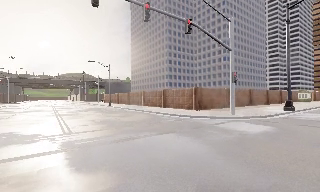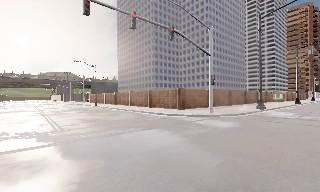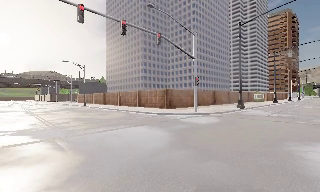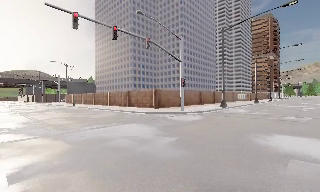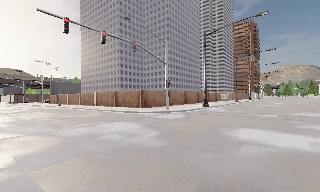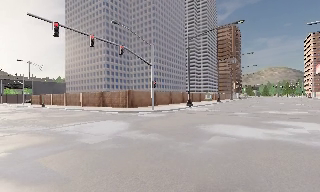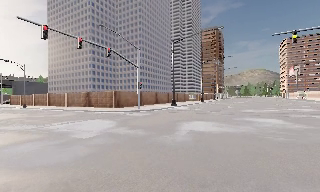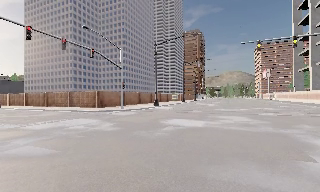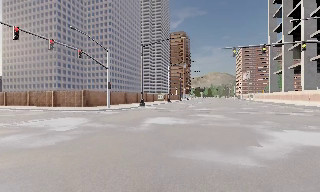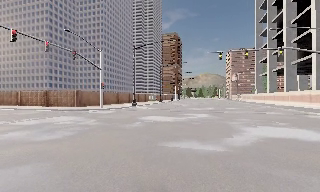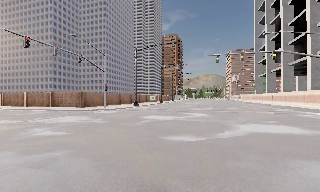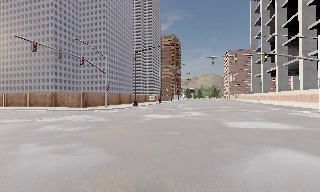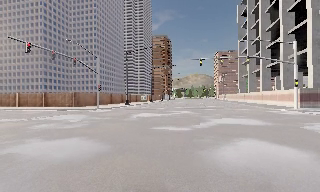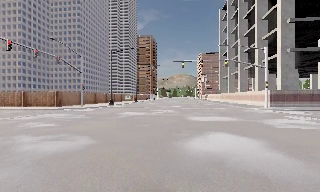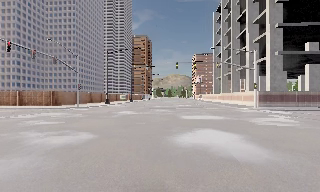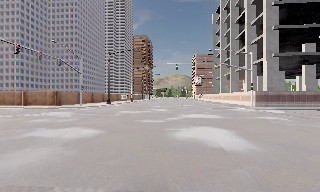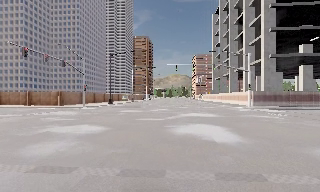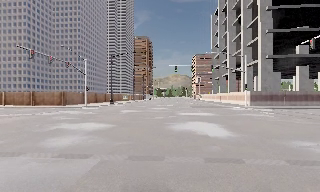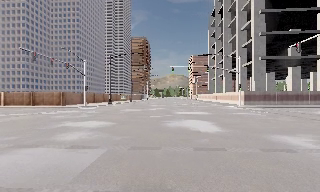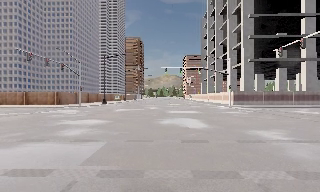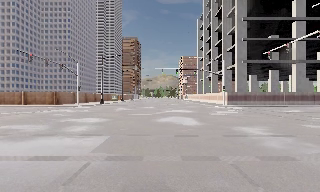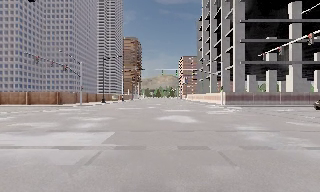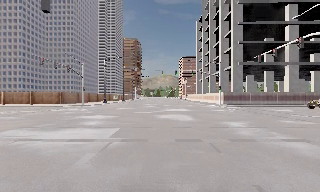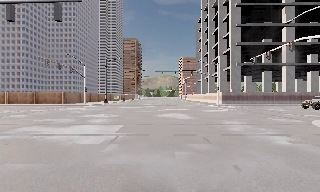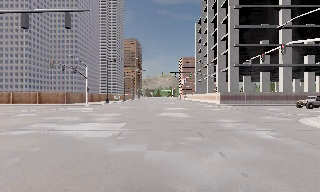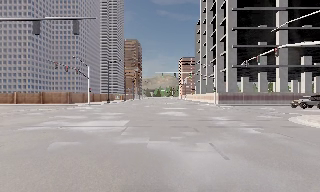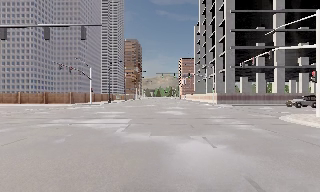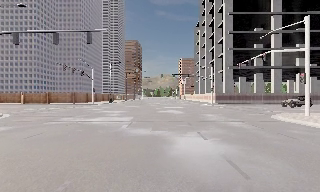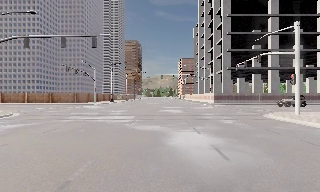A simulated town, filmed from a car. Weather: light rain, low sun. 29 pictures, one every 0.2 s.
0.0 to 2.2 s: The camera swings to its right by about 40 degrees, and the scene slides to the left. It travels backward, about 11 m.
2.2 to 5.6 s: The camera pans to its right, which is clockwise from overhead, by about 15 degrees. It travels backward, about 15 m, so what stands in front gets smaller.
The film runs backward here.
